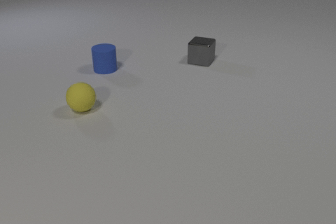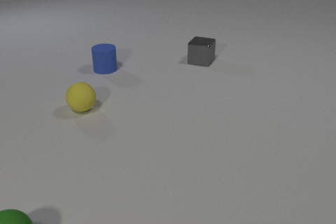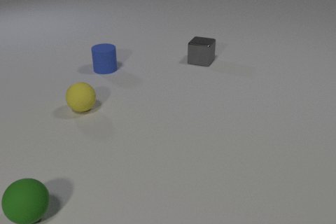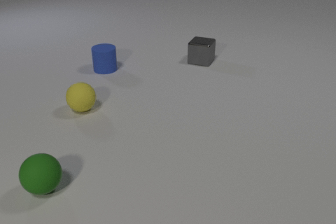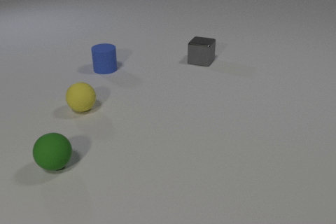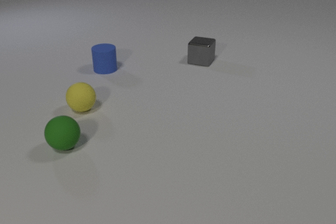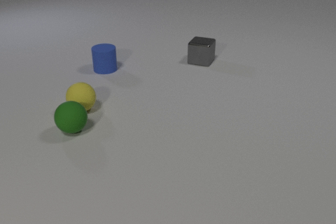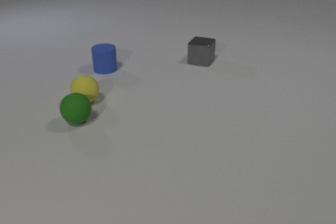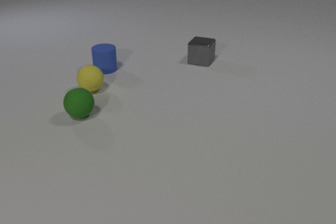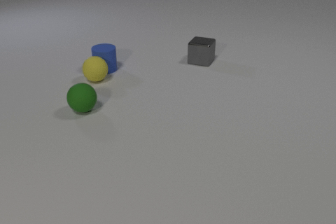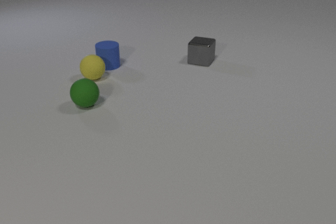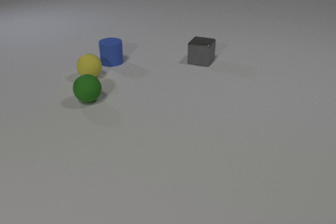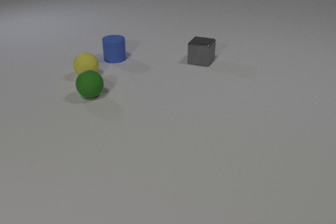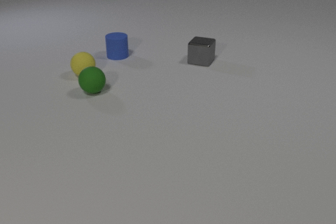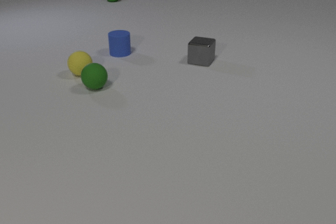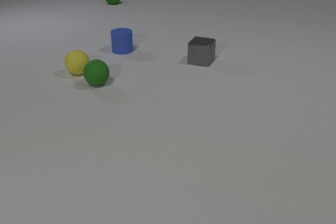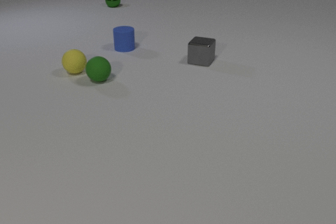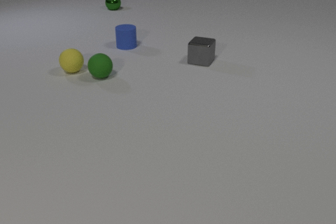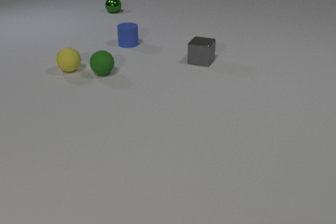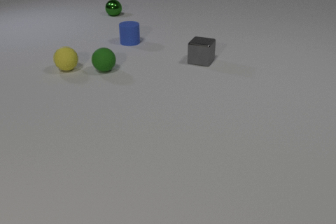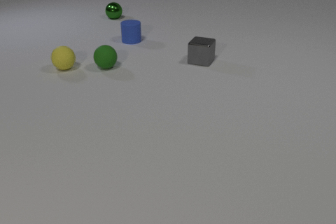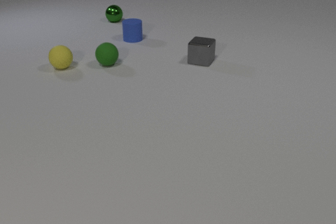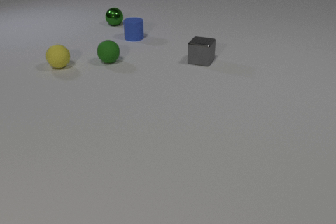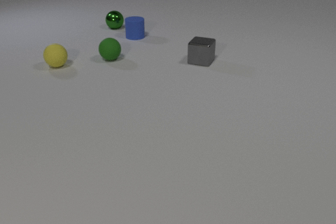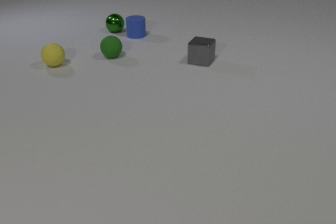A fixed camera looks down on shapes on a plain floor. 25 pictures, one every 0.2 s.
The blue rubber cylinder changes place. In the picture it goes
away from the camera.
The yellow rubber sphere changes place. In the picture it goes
away from the camera.
0.0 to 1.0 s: The green rubber sphere comes in at the bottom edge, rolls away from the camera.
1.0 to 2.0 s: The green rubber sphere rolls away from the camera. The yellow rubber sphere rolls away from the camera. The blue rubber cylinder slides away from the camera. The green rubber sphere and the yellow rubber sphere collide. The yellow rubber sphere and the blue rubber cylinder collide.
2.0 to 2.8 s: The green rubber sphere rolls away from the camera. The yellow rubber sphere rolls away from the camera and to the left. The blue rubber cylinder slides away from the camera. The green metal sphere comes in at the top edge, rolls toward the camera.
2.8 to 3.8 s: The green rubber sphere rolls away from the camera. The yellow rubber sphere rolls away from the camera and to the left. The blue rubber cylinder slides away from the camera. The green metal sphere rolls toward the camera.
3.8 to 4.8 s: The green rubber sphere rolls away from the camera. The yellow rubber sphere rolls away from the camera and to the left. The blue rubber cylinder slides away from the camera. The green metal sphere rolls toward the camera.
What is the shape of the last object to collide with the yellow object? cylinder.
What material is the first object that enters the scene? rubber.
What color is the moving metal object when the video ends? green.
